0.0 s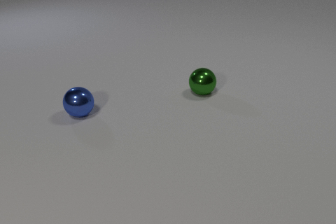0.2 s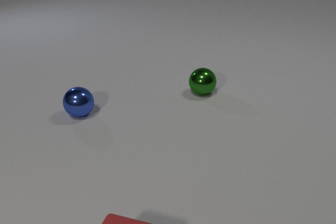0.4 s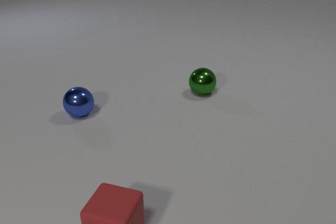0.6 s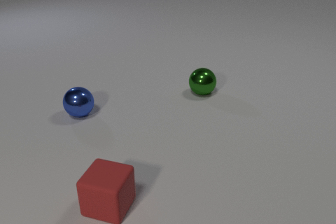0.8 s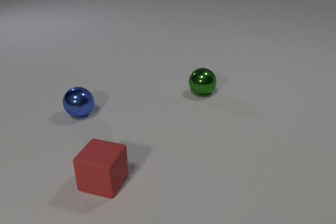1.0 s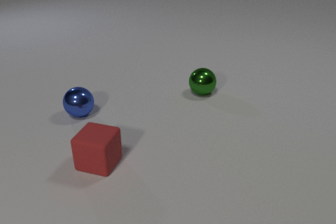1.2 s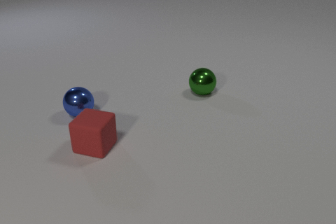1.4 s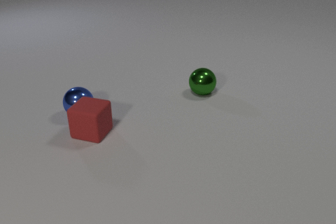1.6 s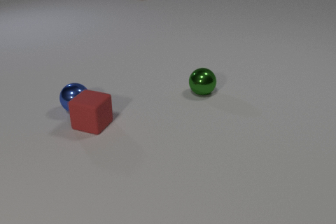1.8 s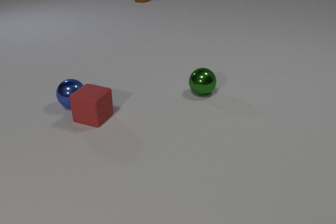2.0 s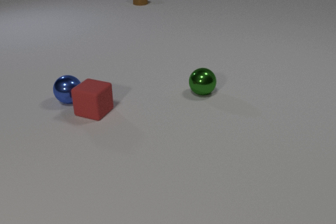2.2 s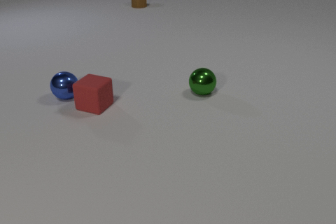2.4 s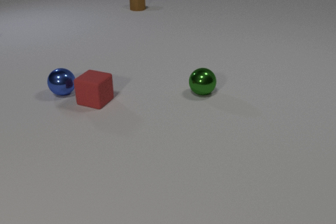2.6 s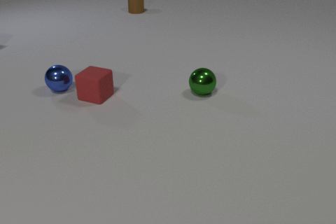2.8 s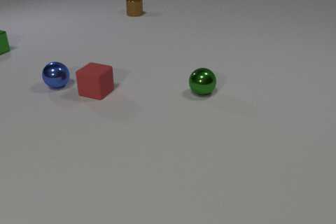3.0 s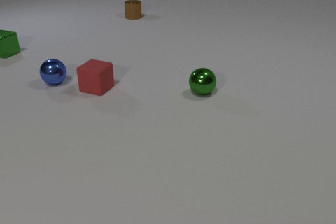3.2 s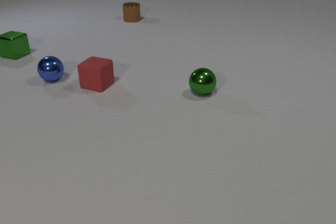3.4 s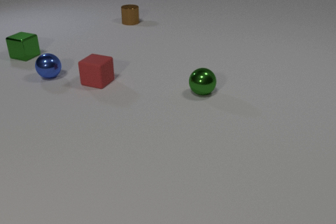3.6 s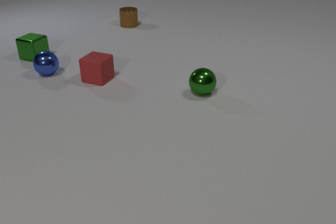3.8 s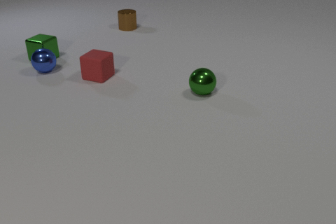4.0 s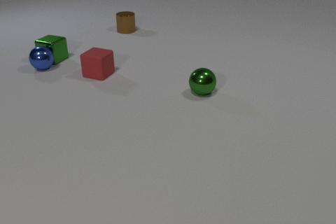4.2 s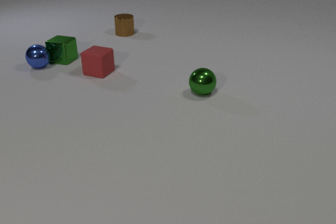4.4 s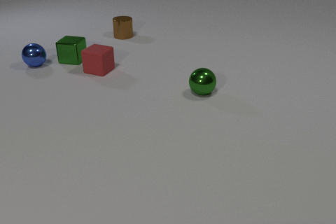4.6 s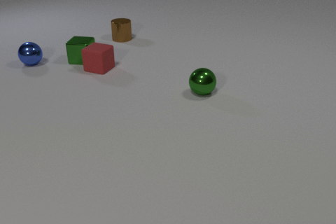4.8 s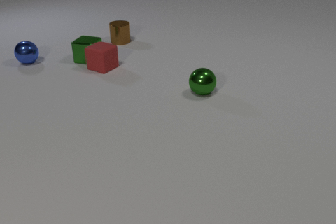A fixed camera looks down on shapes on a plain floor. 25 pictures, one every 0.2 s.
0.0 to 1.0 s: The red rubber cube comes in at the bottom edge, slides away from the camera.
1.0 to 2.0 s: The red rubber cube slides away from the camera. The blue metal sphere rolls away from the camera. The brown metal cylinder comes in at the top edge, slides toward the camera. The red rubber cube and the blue metal sphere collide.
2.0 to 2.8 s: The red rubber cube slides away from the camera. The blue metal sphere rolls away from the camera. The green metal cube comes in at the left edge, slides to the right and toward the camera. The brown metal cylinder slides toward the camera.
2.8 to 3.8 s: The red rubber cube slides away from the camera. The blue metal sphere rolls away from the camera. The green metal cube slides to the right and toward the camera. The brown metal cylinder slides toward the camera.
3.8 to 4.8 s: The red rubber cube slides away from the camera. The blue metal sphere rolls away from the camera and to the left. The green metal cube slides to the right. The brown metal cylinder slides toward the camera. The blue metal sphere and the green metal cube collide. The red rubber cube and the green metal cube collide.
How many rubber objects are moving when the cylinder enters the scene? 1.
What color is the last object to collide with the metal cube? red.
What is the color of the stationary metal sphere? green.
